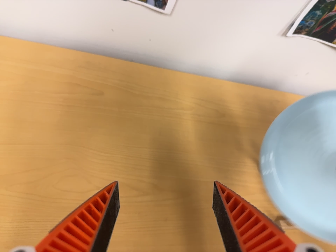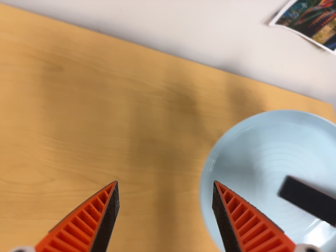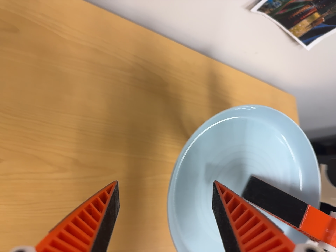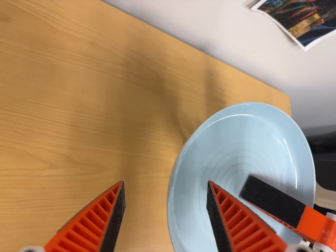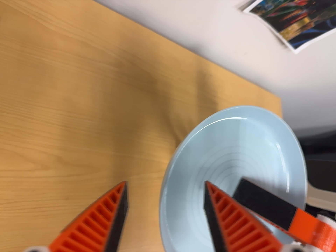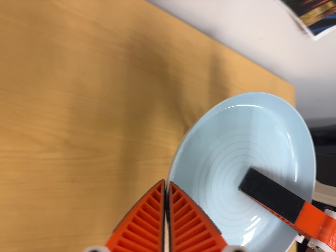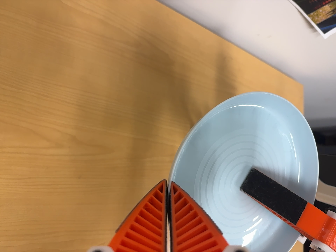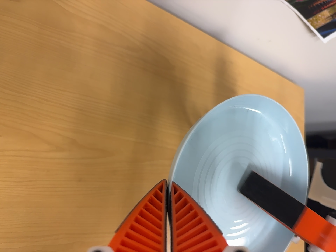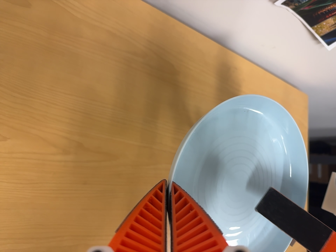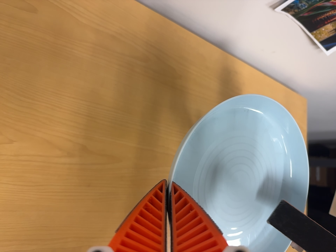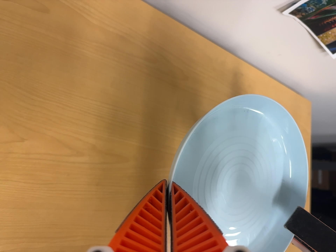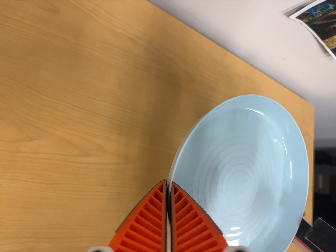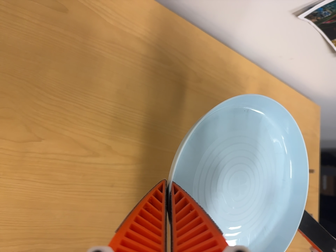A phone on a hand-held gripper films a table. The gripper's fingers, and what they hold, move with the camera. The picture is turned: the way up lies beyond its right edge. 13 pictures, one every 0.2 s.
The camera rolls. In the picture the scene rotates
clockwise.
0.0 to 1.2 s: The scene slides to the left, as the camera pans about 15 degrees to its right. It travels toward the top of its view and forward, about 10 cm. Its aim tips toward the bottom of its view by about 20 degrees. It rolls about its line of sight by about 15 degrees, and the scene rotates clockwise.
1.2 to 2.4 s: The camera shifts only a little, or ends up much as it began.
The film runs backward here.
